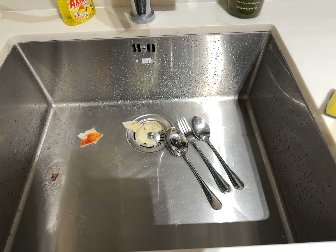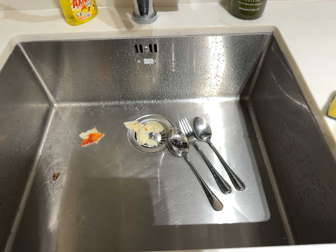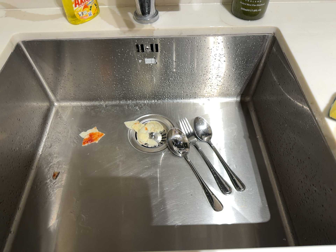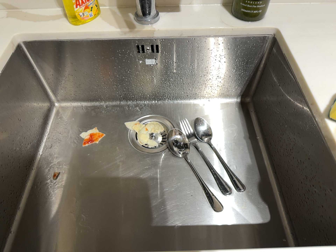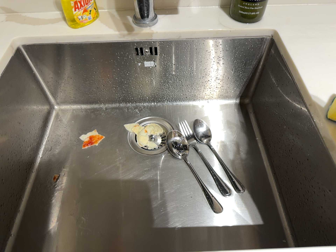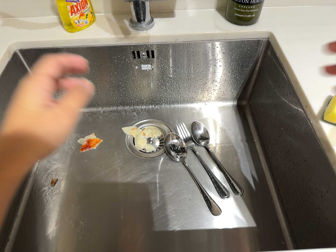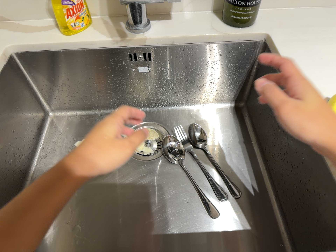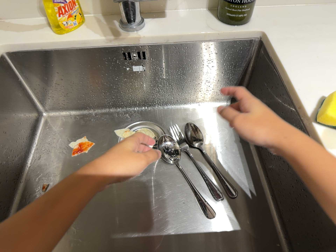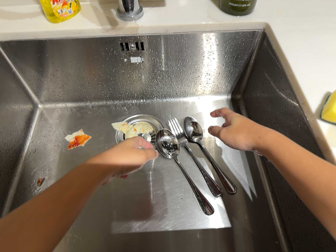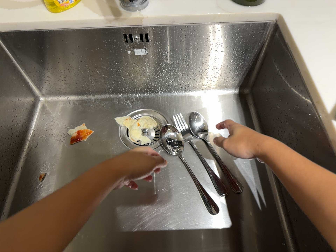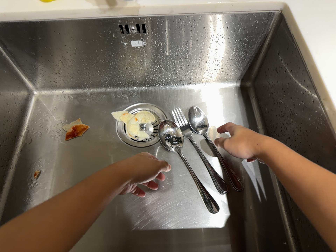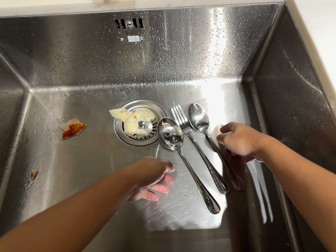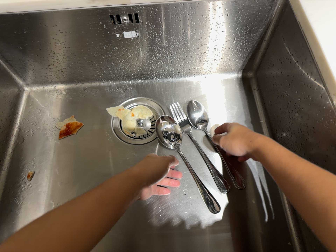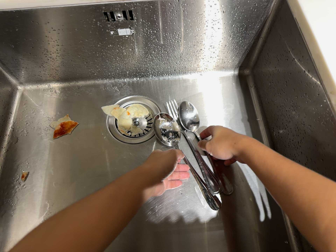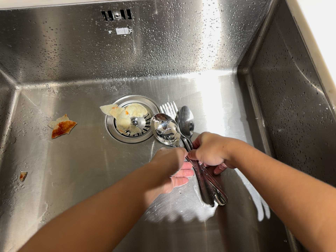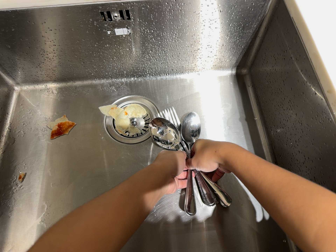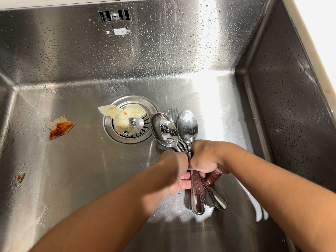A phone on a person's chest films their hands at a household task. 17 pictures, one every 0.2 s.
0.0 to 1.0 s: The camera keeps its place and its aim.
1.0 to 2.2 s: The camera travels forward and toward the top of its view, about 9 cm, so what stands in front looms larger. Its aim tips toward the bottom of its view by about 10 degrees.
2.2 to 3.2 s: The camera shifts only a little, or ends up much as it began.
The film runs forward here.
